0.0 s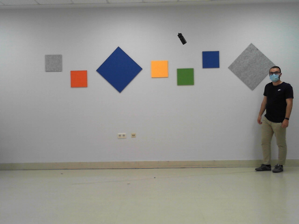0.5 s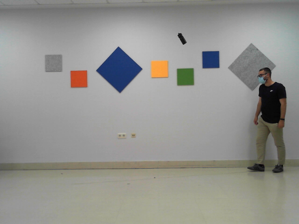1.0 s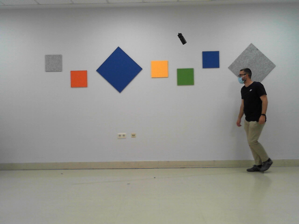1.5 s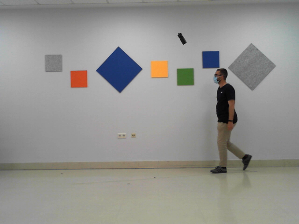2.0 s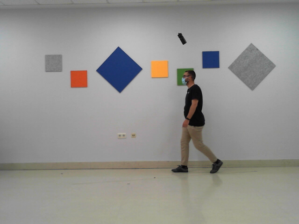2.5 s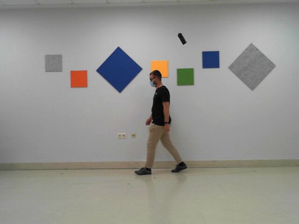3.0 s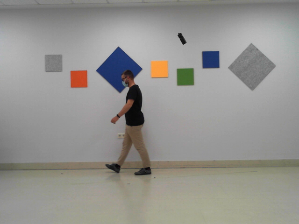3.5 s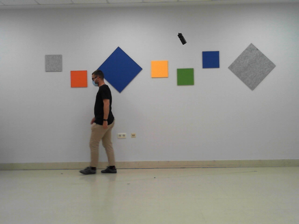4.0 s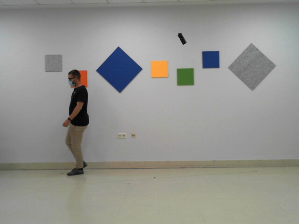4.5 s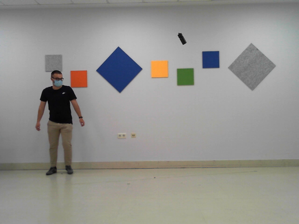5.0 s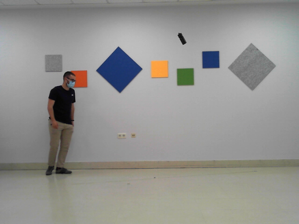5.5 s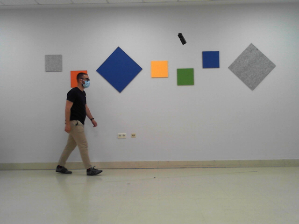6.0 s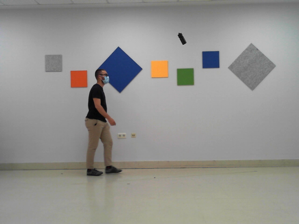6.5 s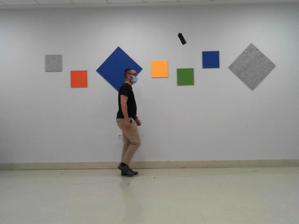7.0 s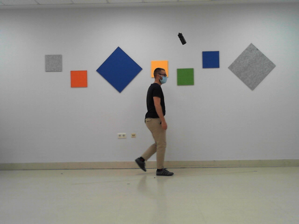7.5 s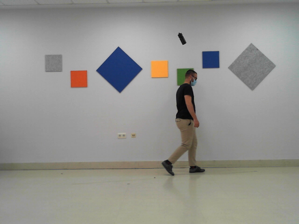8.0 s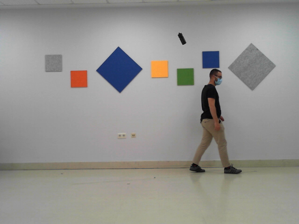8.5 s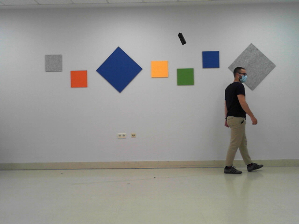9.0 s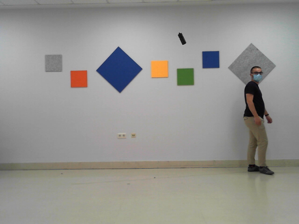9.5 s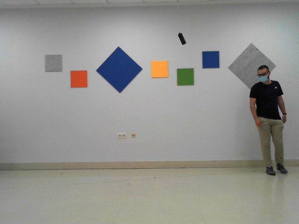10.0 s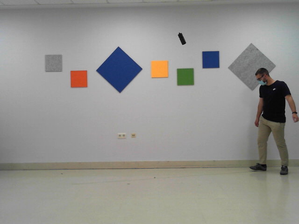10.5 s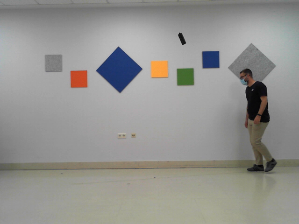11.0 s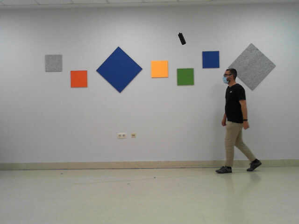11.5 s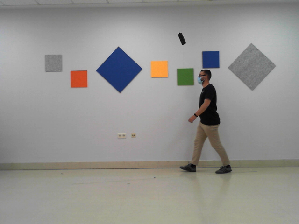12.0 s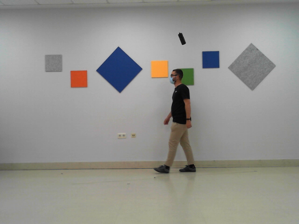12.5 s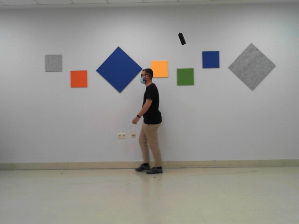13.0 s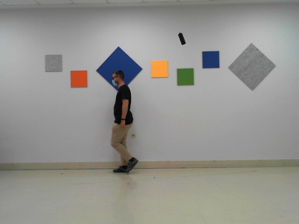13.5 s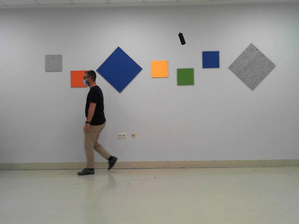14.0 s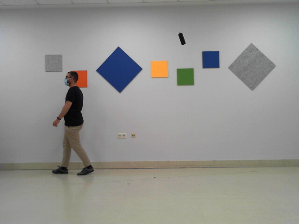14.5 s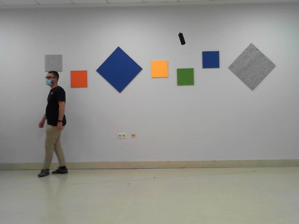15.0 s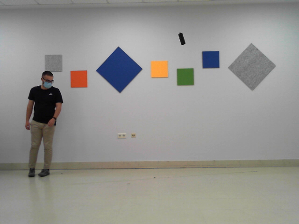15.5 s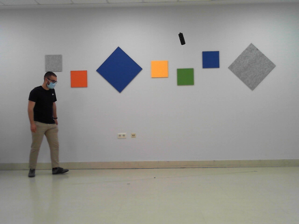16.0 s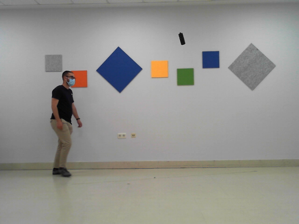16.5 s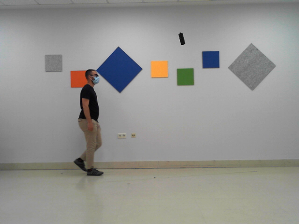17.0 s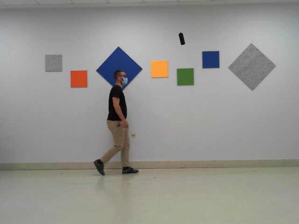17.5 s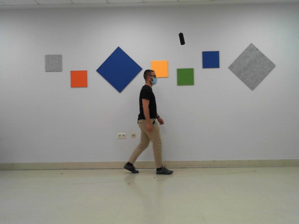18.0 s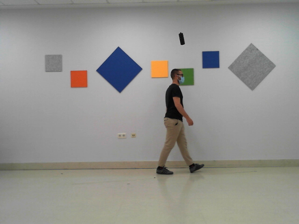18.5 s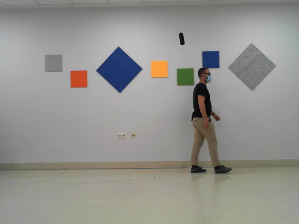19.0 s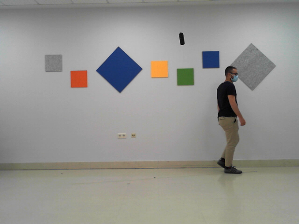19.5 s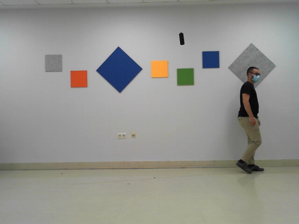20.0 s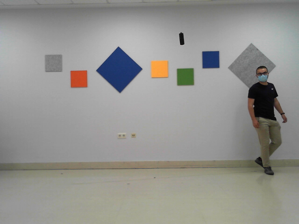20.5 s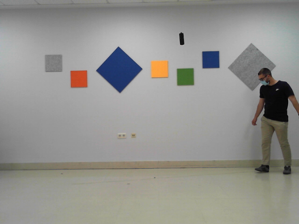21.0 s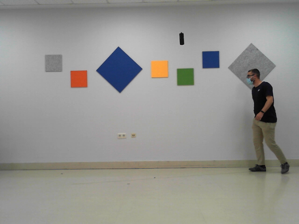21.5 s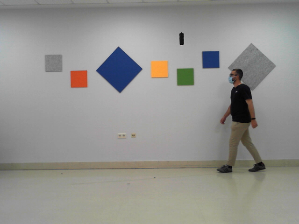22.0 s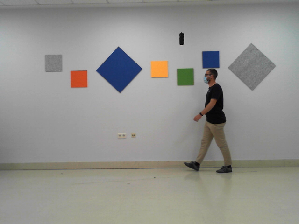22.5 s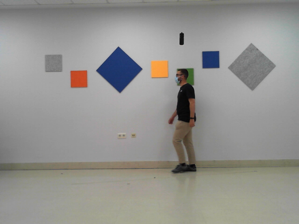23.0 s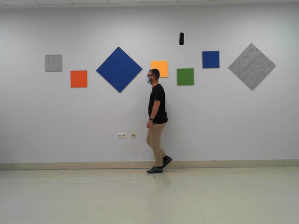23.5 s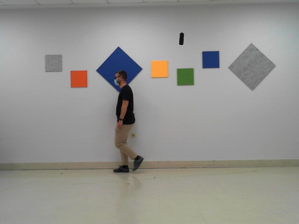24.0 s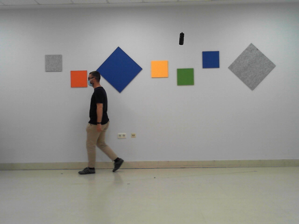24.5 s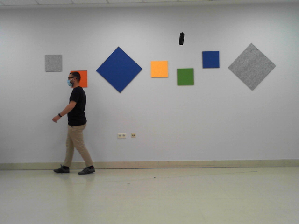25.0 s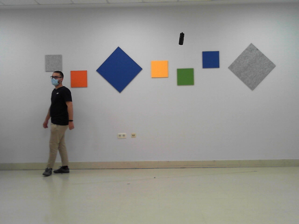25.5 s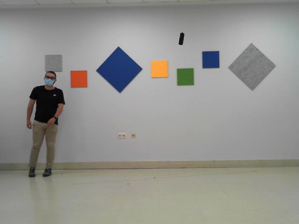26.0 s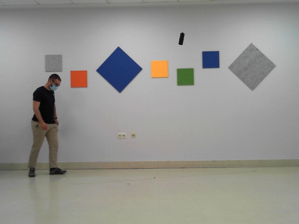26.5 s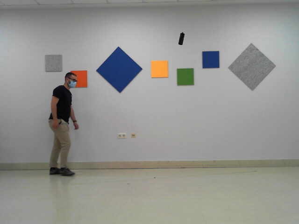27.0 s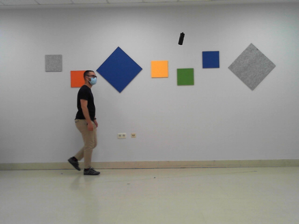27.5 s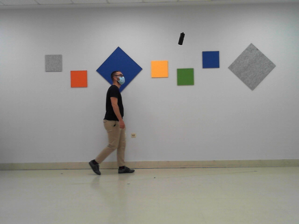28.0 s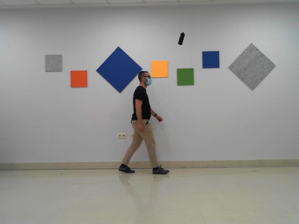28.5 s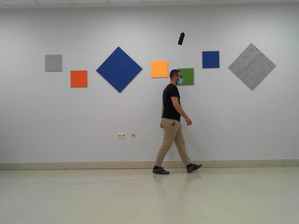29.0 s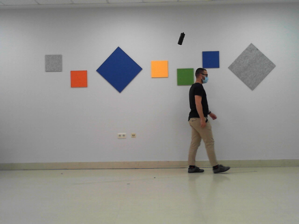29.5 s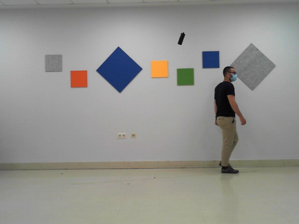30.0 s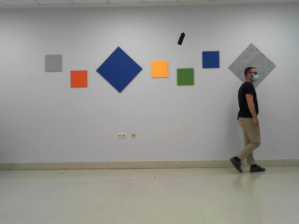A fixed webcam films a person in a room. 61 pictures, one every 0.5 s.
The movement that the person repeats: Walk forward.
